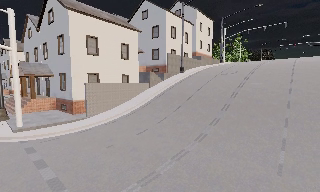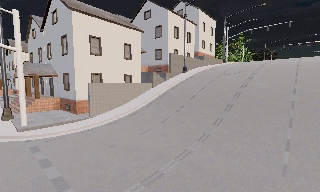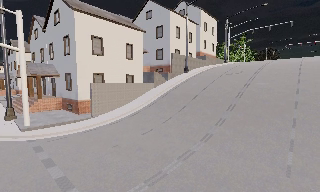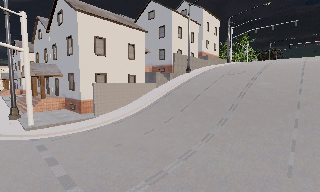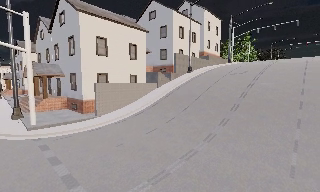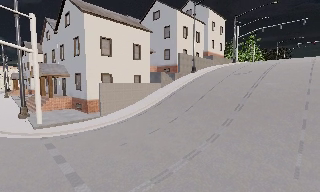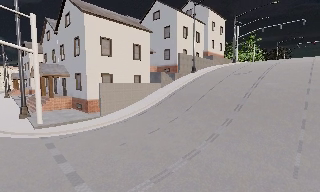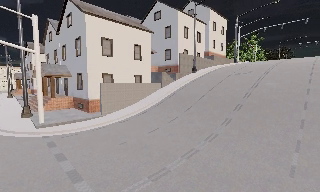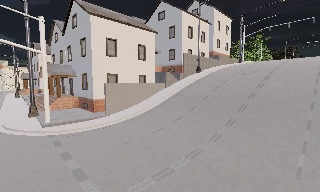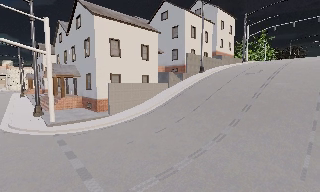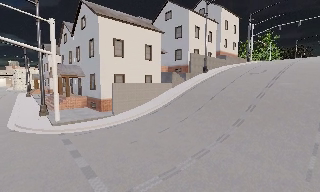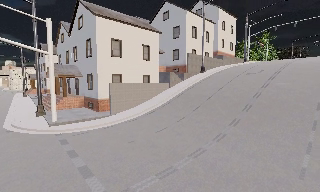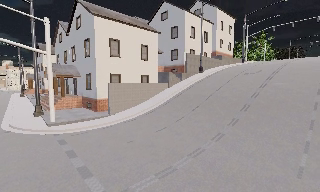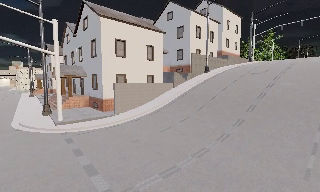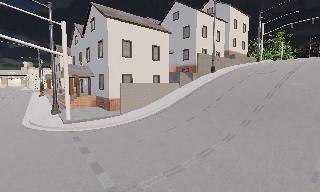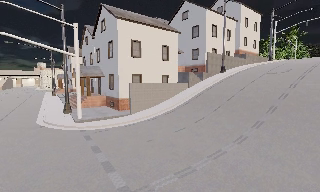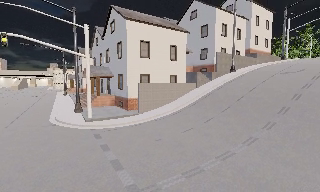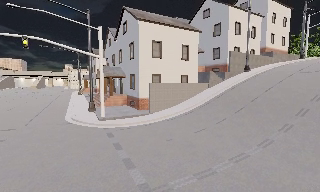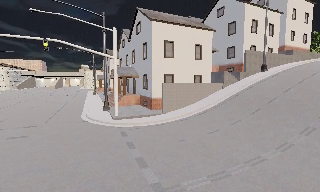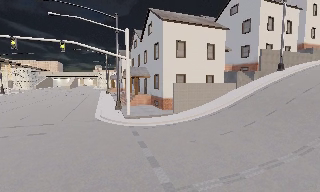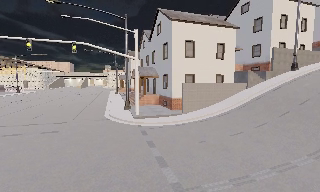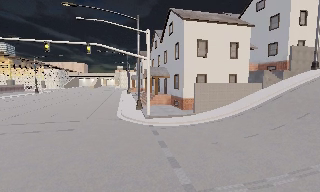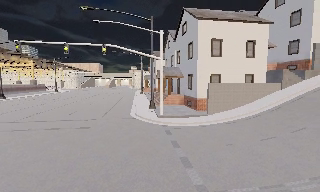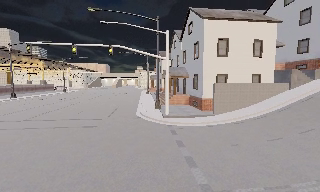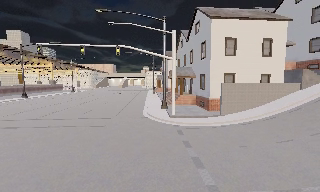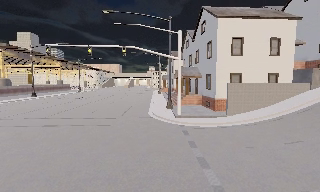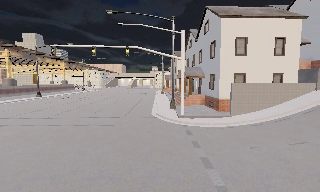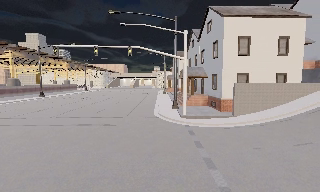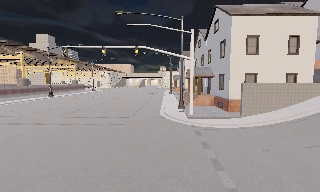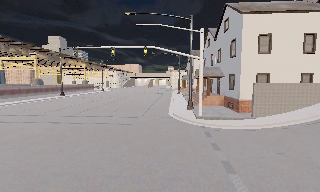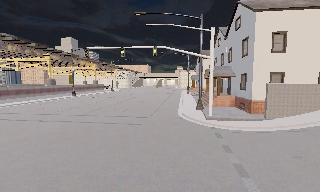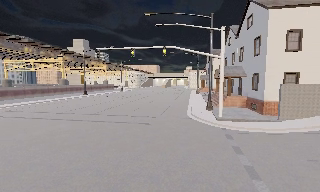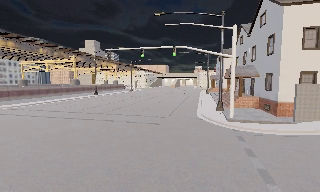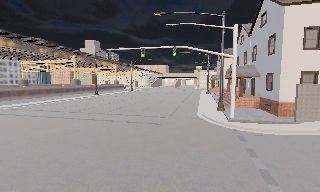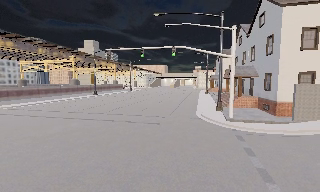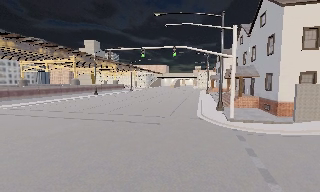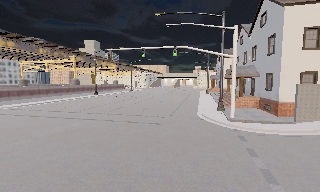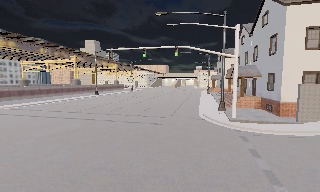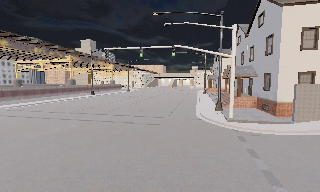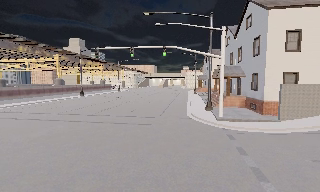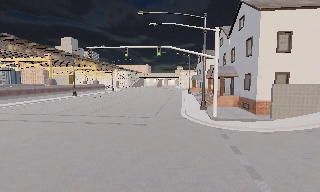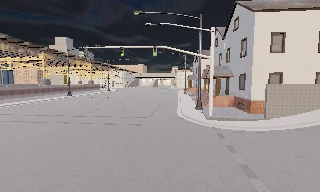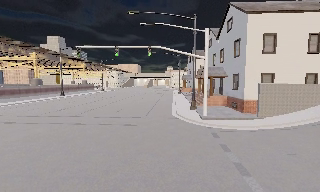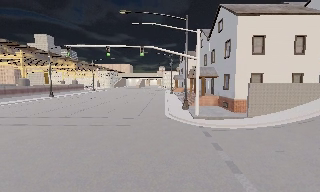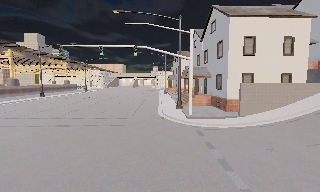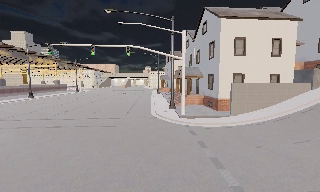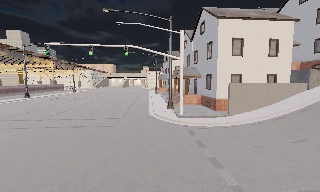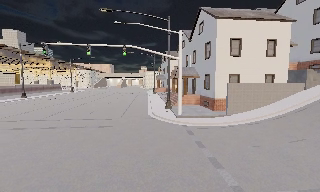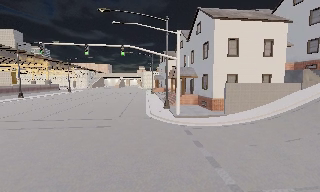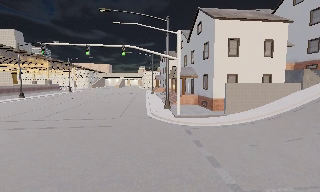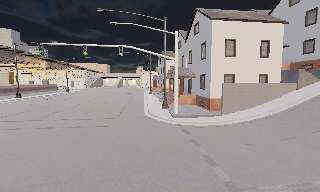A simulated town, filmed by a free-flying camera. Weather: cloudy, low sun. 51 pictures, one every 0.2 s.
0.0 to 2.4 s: The camera shifts only a little, or ends up much as it began.
2.4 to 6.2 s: The camera pans to its left, which is counterclockwise from overhead, by about 55 degrees.
6.2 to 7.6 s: The camera shifts only a little, or ends up much as it began.
7.6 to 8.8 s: The camera pans to its right, which is clockwise from overhead, by about 15 degrees.
8.8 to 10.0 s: The camera shifts only a little, or ends up much as it began.
The film runs backward here.
